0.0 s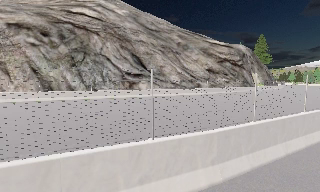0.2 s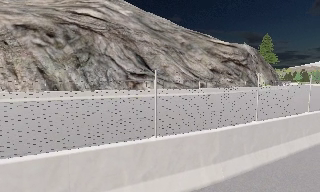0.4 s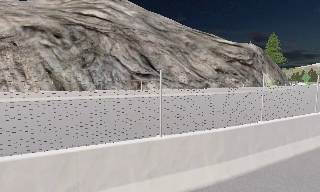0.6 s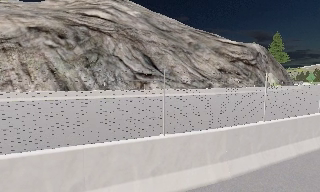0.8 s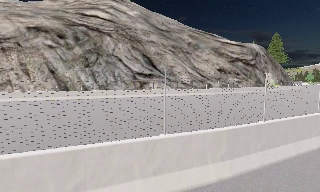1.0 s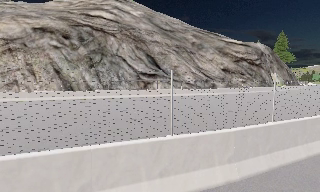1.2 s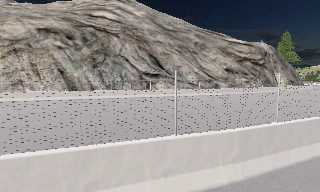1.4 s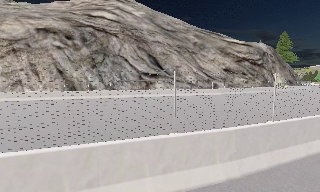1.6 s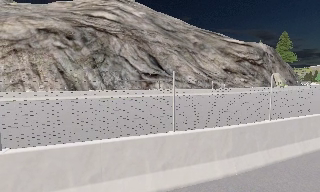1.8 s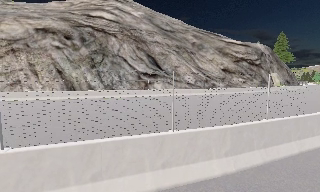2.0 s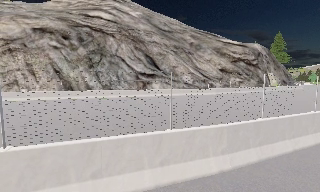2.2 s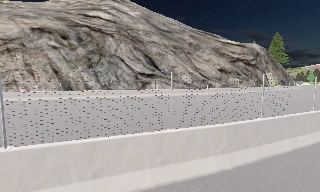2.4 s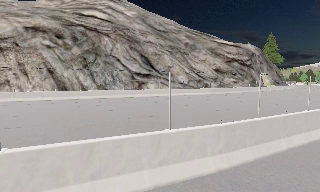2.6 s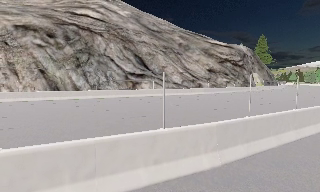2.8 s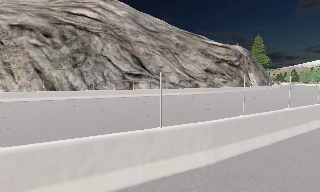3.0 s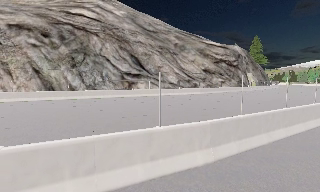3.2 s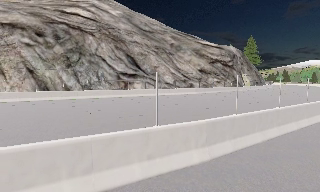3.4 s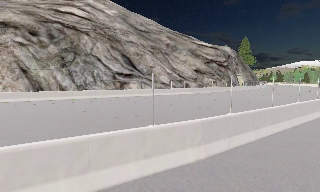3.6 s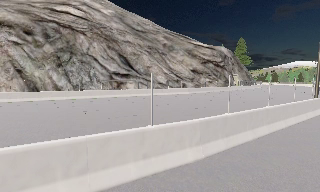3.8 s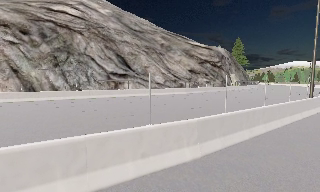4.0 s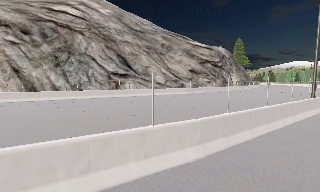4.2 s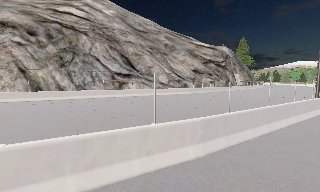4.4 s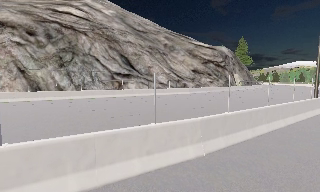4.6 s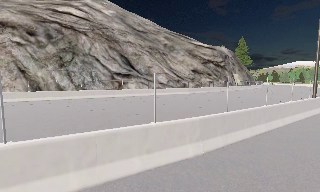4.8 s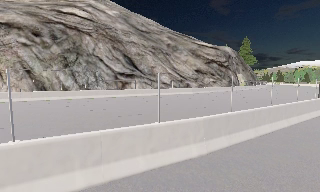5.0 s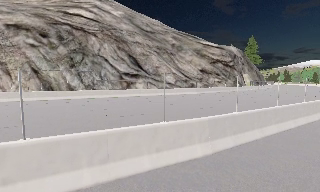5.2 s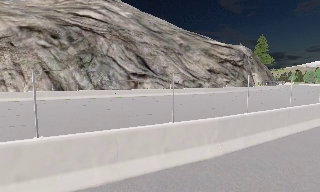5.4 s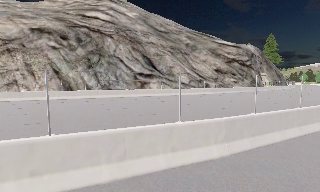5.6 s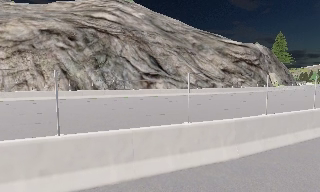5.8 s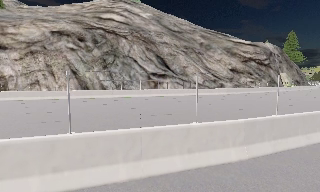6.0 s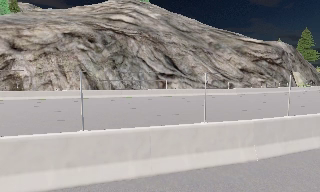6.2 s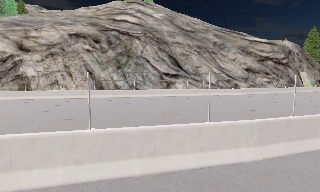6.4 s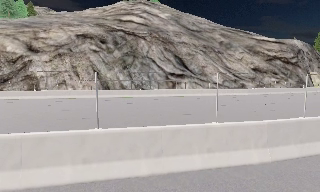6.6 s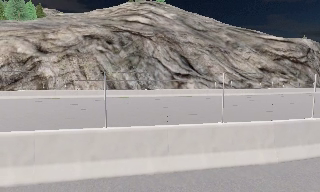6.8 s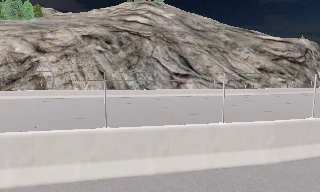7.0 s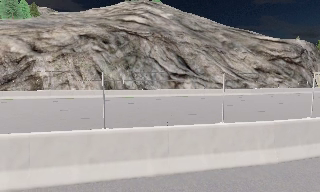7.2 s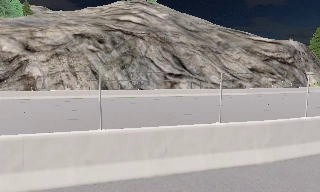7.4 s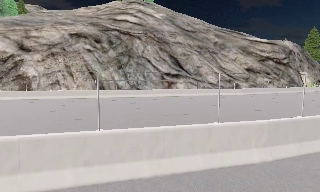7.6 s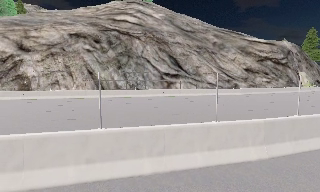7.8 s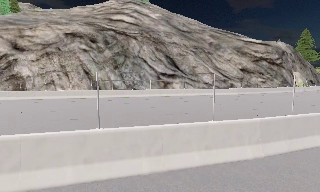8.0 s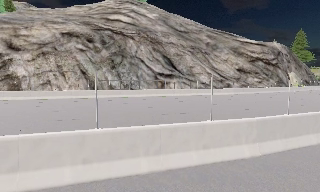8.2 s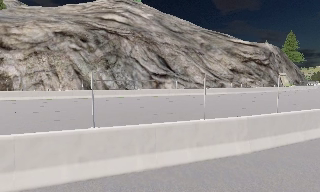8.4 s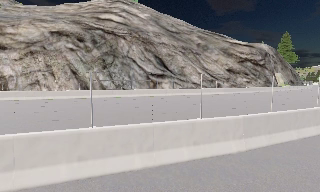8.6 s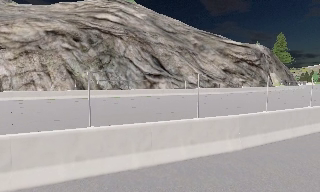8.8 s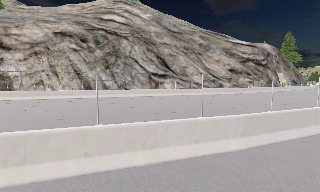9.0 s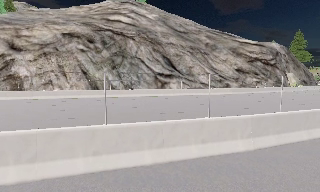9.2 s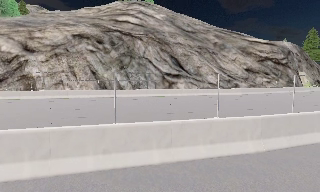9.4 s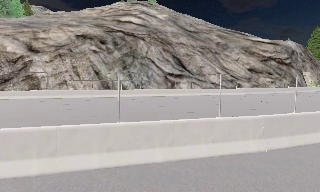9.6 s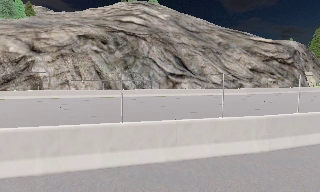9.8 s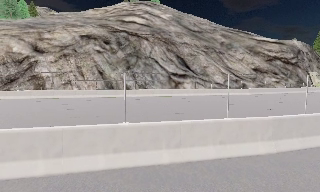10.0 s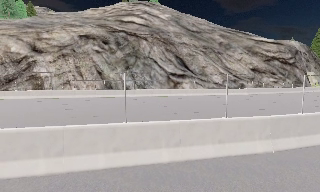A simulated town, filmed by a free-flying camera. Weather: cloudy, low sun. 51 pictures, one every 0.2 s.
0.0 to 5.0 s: The camera travels backward, about 1.5 m, so what stands in front gets smaller.
5.0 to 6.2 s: The scene slides to the right, as the camera pans about 15 degrees to its left.
6.2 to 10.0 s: The camera travels backward and to its left, about 1 m, so what stands in front gets smaller.
The film runs backward here.
